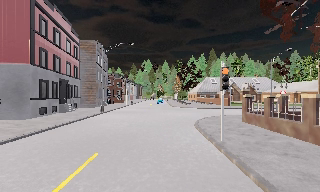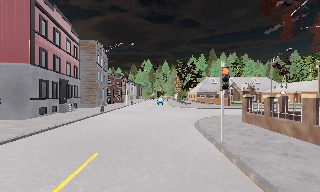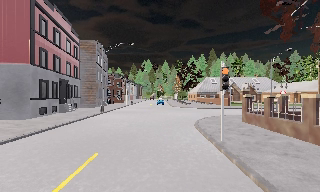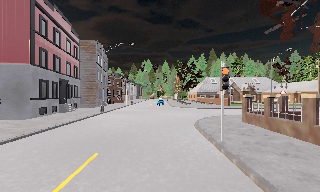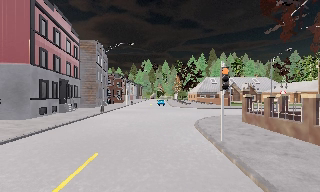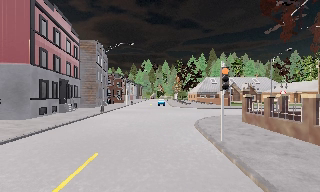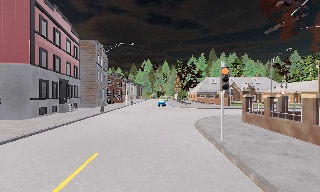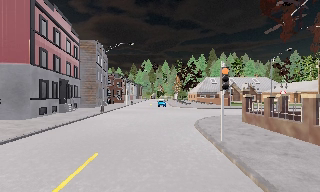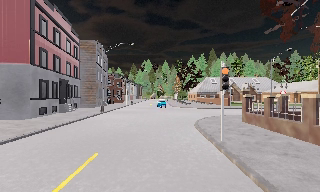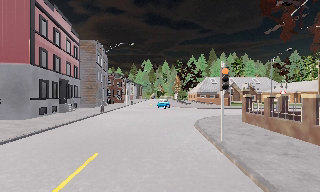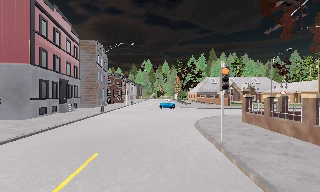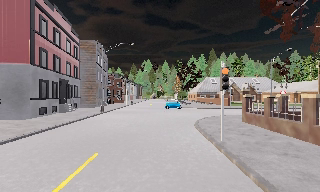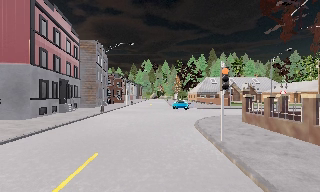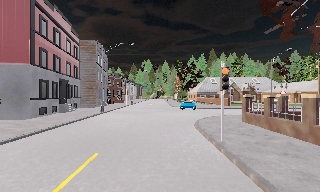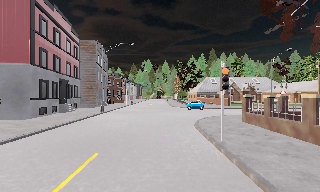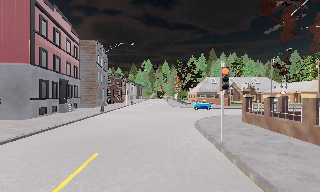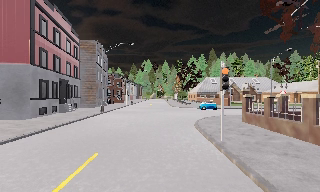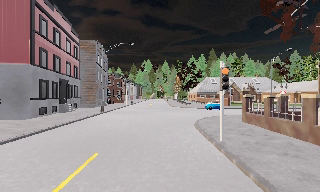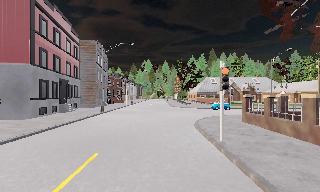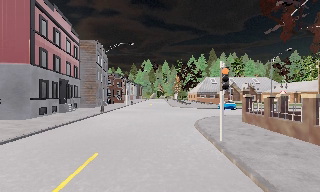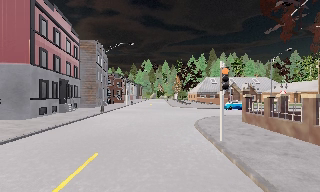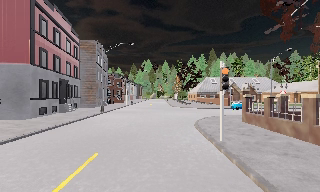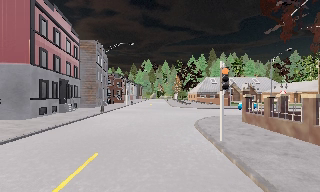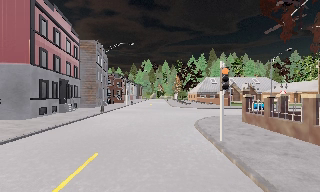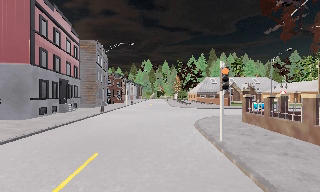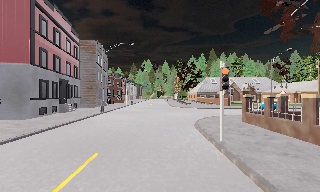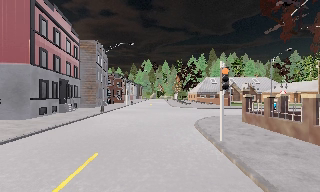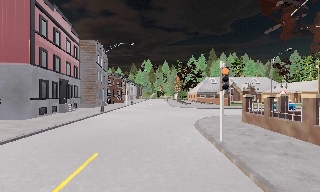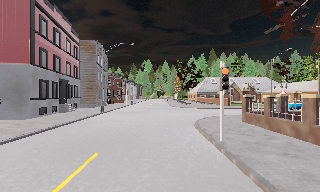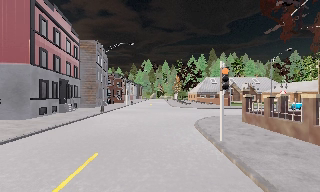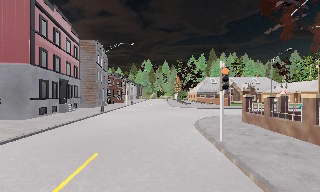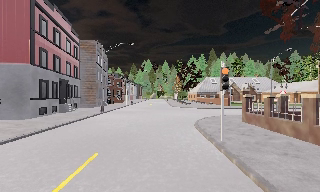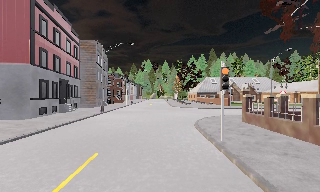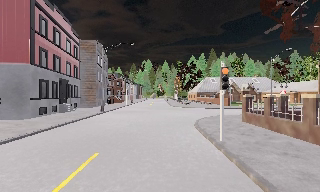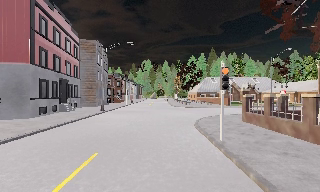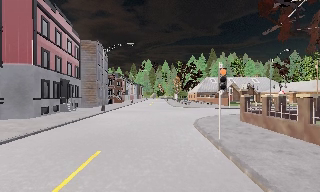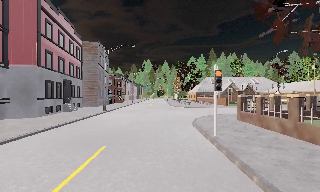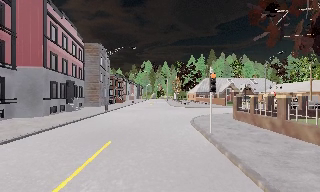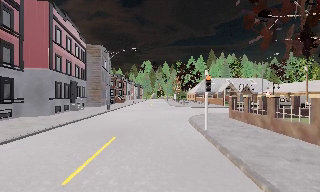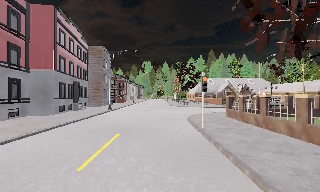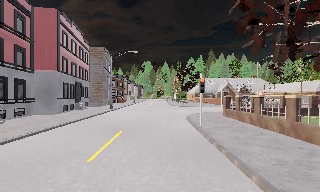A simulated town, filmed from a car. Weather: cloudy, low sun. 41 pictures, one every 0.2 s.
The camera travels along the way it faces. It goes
backward.
0.0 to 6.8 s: The camera keeps its place and its aim.
6.8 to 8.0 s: The camera travels backward, about 3 m, so what stands in front gets smaller. It gains speed.
The film runs backward here.
